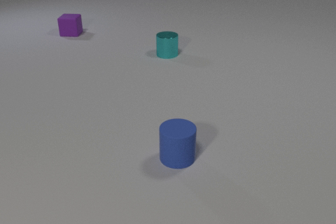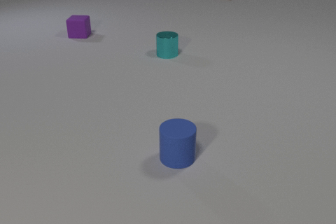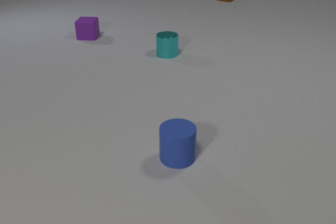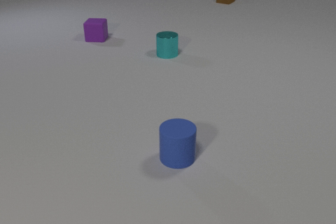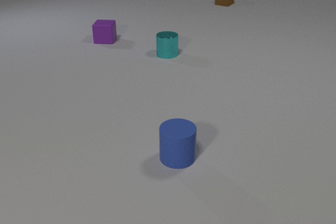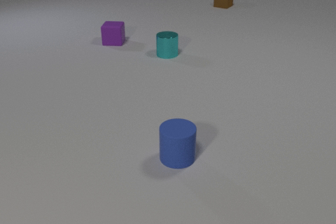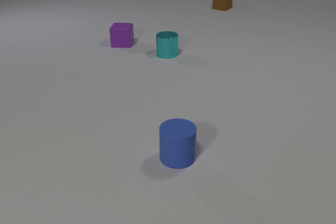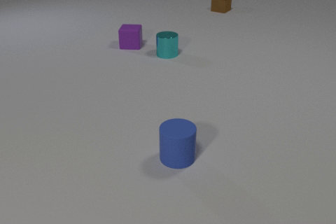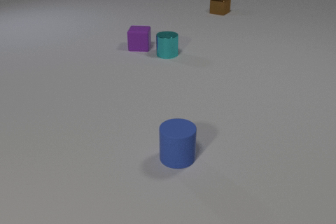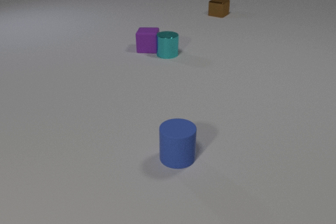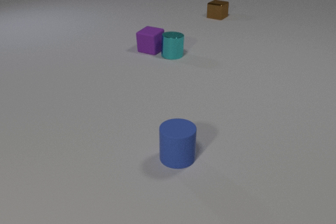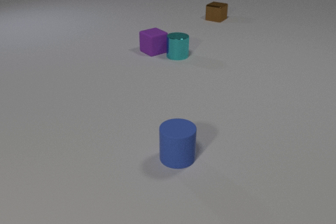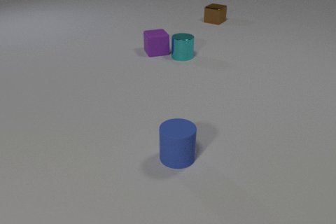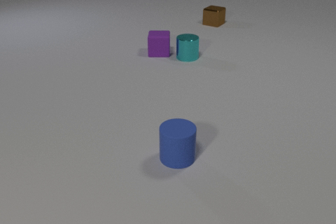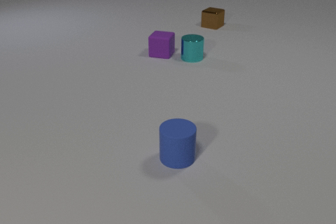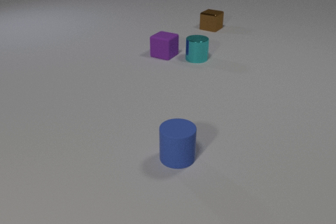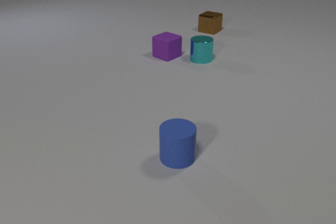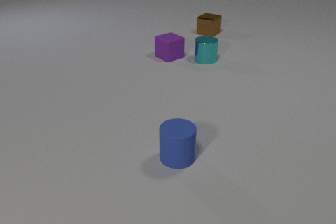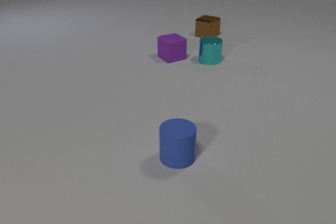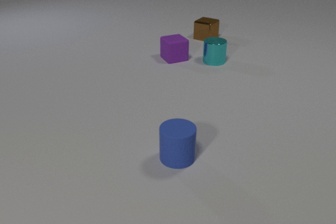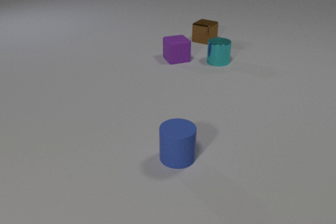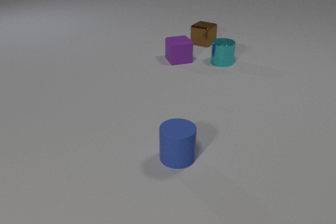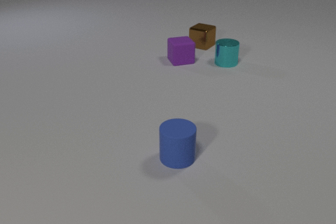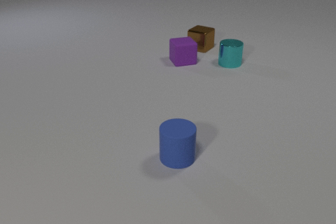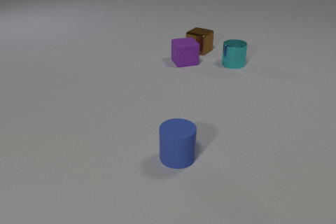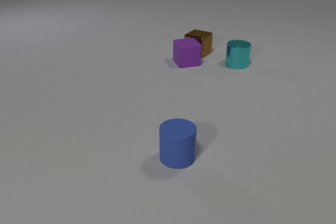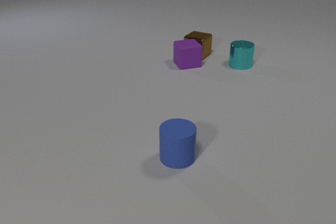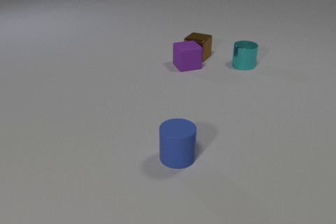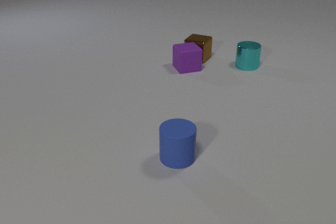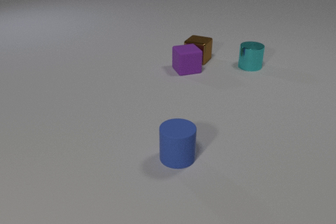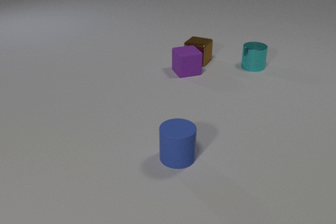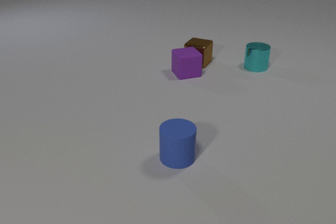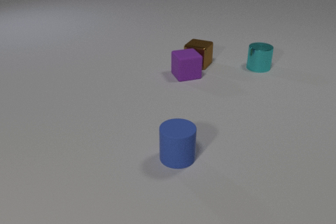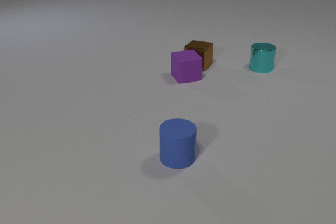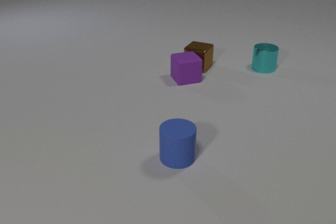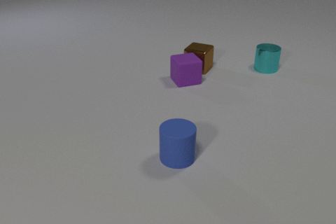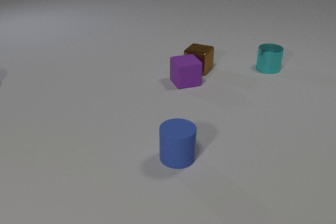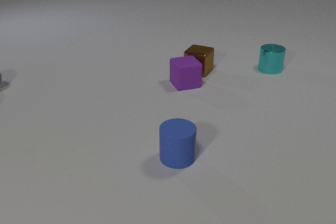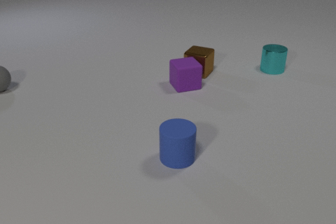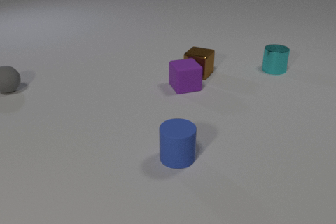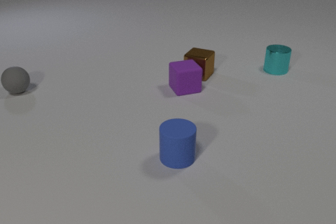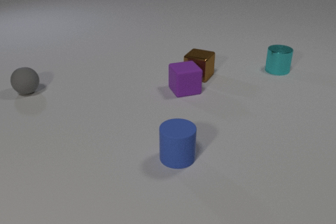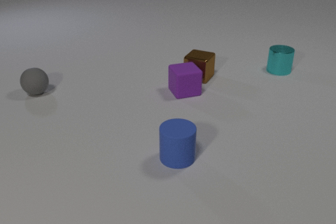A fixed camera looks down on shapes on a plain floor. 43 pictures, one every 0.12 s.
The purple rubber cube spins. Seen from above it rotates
clockwise.
The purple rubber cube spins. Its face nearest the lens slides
to the left.
0.00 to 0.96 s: The purple rubber cube slides to the right and toward the camera. The brown metal cube slides toward the camera.
0.96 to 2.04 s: The purple rubber cube slides to the right and toward the camera, spins clockwise seen from above by about 135 degrees, its near face sliding to the left. The cyan metal cylinder slides to the right. The brown metal cube slides toward the camera. The purple rubber cube and the cyan metal cylinder collide.
2.04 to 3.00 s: The purple rubber cube slides to the right and toward the camera, spins so that its near face slides to the left, clockwise seen from above. The cyan metal cylinder slides to the right. The brown metal cube slides toward the camera.
3.00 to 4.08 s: The purple rubber cube slides toward the camera. The cyan metal cylinder slides to the right. The brown metal cube slides toward the camera. The purple rubber cube and the brown metal cube collide.
4.08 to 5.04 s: The purple rubber cube slides toward the camera. The cyan metal cylinder slides to the right. The brown metal cube slides toward the camera. The gray rubber sphere comes in at the left edge, rolls to the right and toward the camera.
What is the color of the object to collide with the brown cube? purple.
How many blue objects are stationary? 1.
How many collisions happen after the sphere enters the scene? 0.
